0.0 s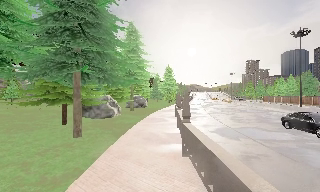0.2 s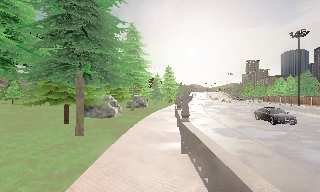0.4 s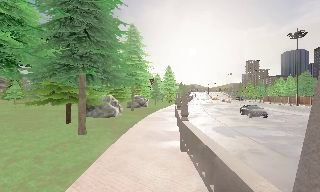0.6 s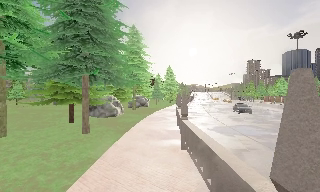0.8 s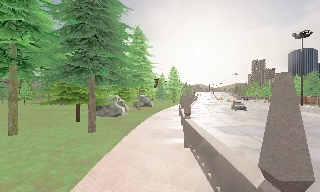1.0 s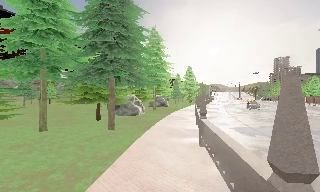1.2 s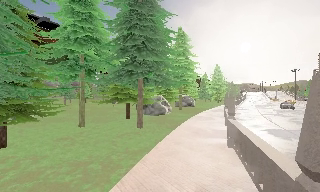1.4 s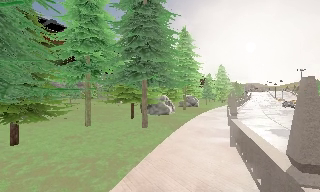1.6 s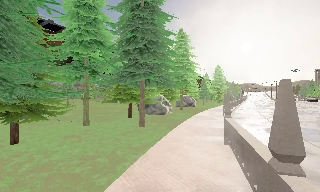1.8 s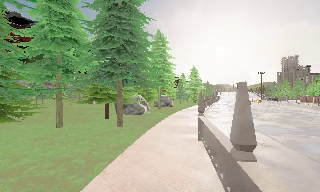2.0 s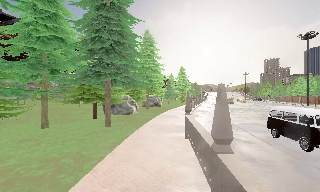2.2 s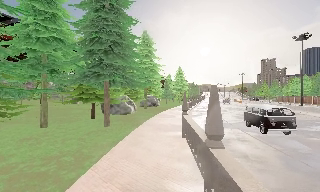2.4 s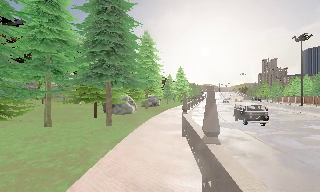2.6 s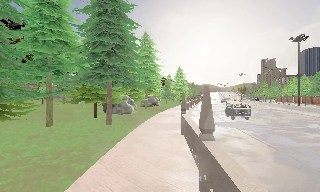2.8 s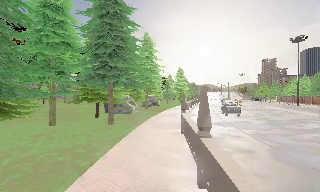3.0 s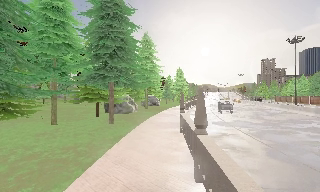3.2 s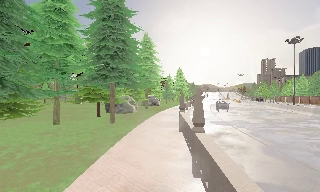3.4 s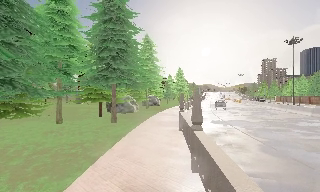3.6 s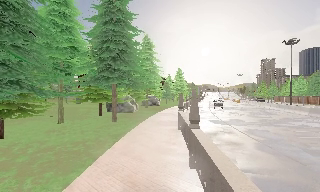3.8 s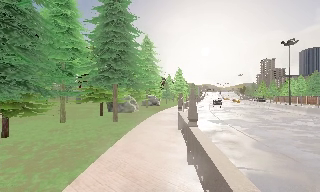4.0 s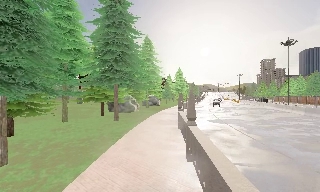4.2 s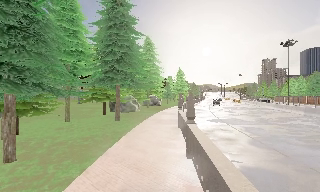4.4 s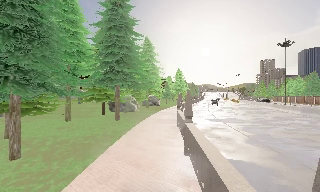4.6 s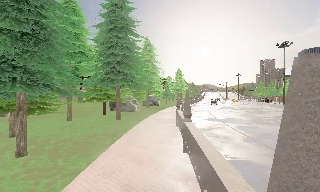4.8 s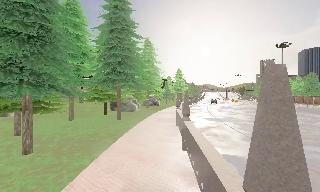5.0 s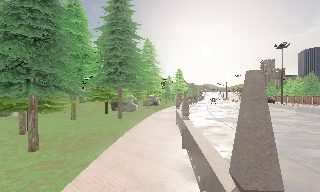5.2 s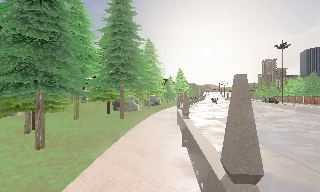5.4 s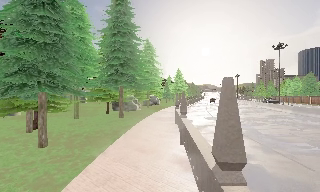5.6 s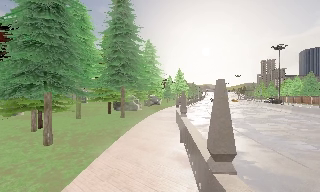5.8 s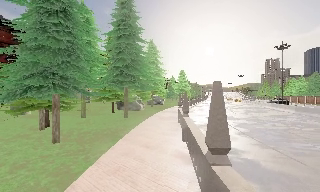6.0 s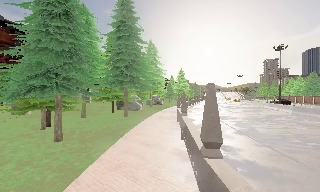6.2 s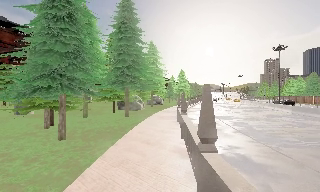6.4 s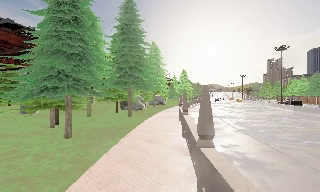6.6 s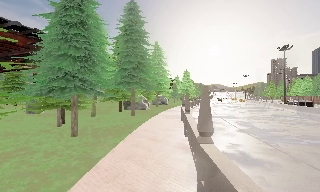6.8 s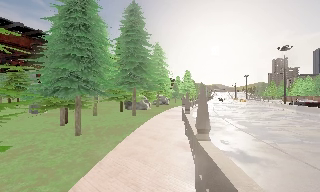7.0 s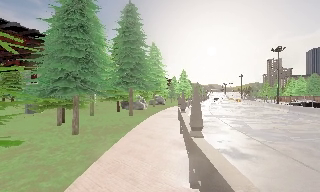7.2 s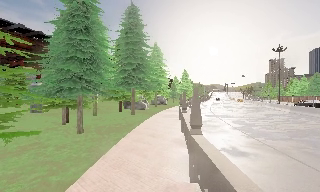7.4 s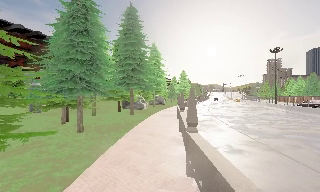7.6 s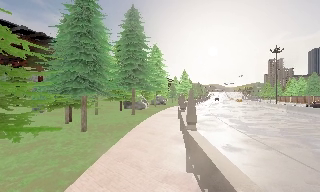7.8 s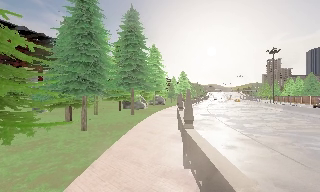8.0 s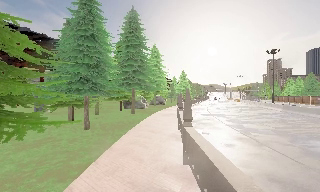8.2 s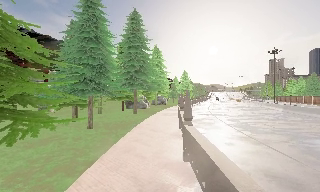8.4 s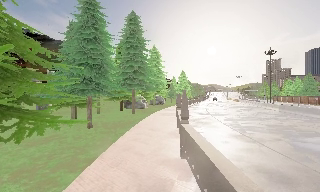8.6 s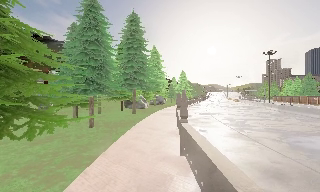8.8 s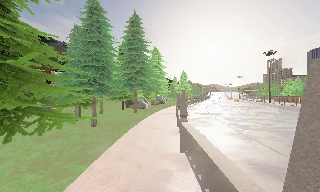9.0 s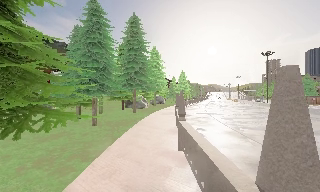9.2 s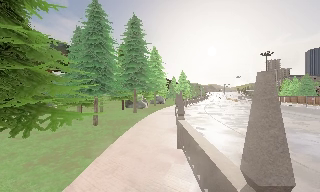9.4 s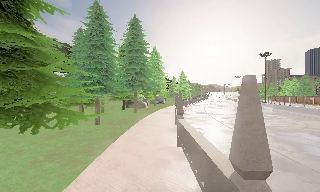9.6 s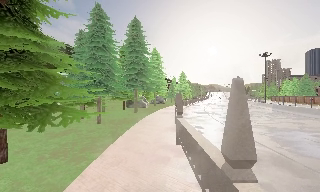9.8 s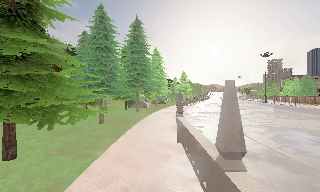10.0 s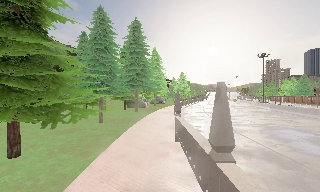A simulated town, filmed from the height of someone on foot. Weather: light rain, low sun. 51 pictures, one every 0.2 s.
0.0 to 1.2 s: The camera pans to its left, which is counterclockwise from overhead, by about 15 degrees. It travels backward, about 2 m, so what stands in front gets smaller.
1.2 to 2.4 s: The scene slides to the left, as the camera pans about 10 degrees to its right. It travels backward, about 1.5 m, so what stands in front gets smaller.
2.4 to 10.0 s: The camera travels backward, about 11 m, so what stands in front gets smaller.
The film runs backward here.
